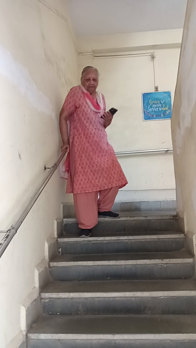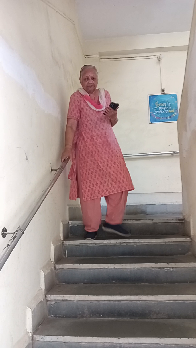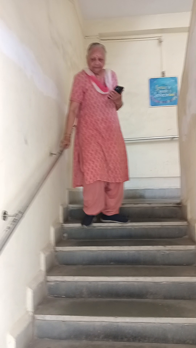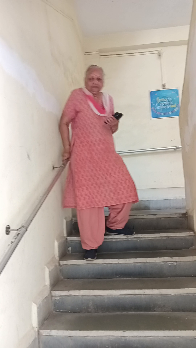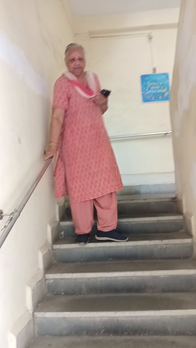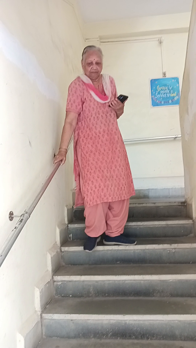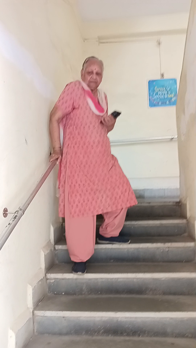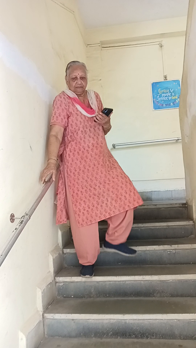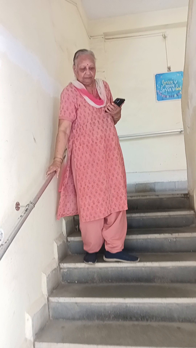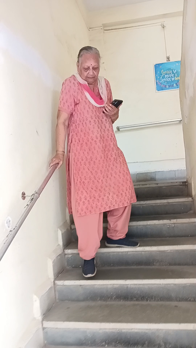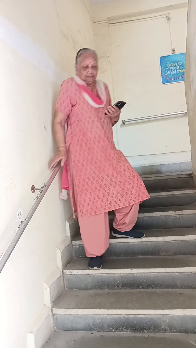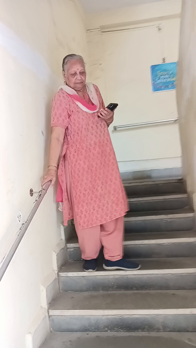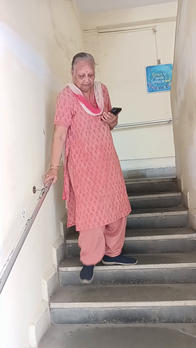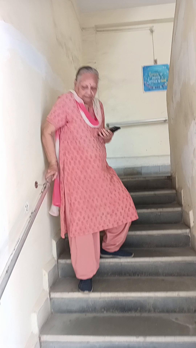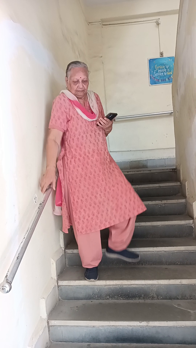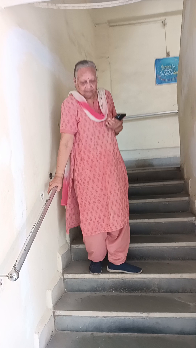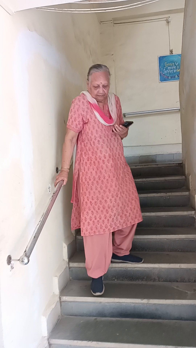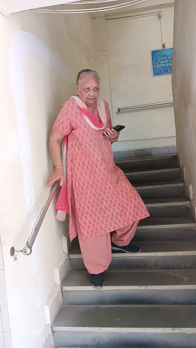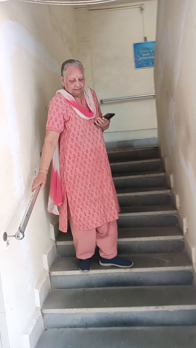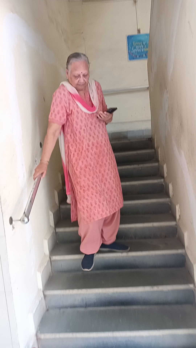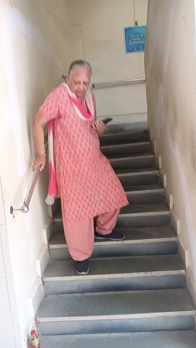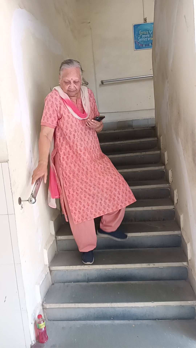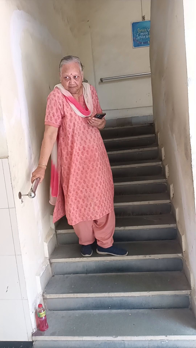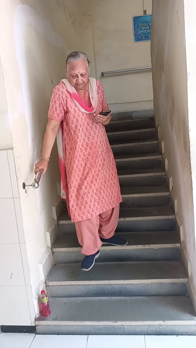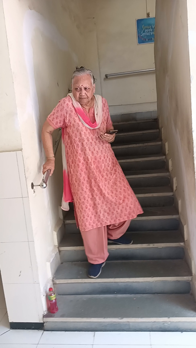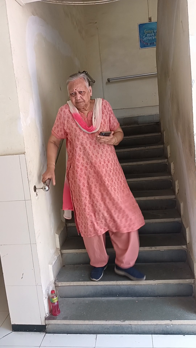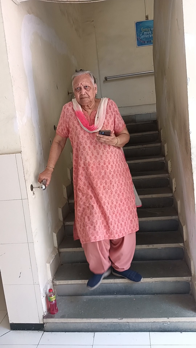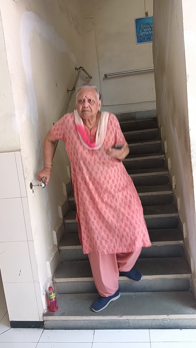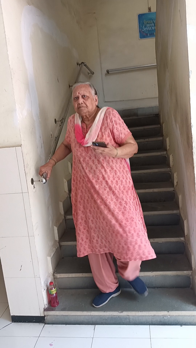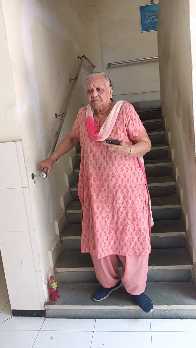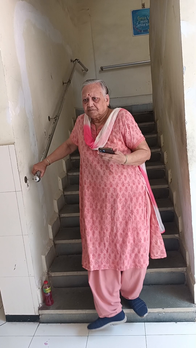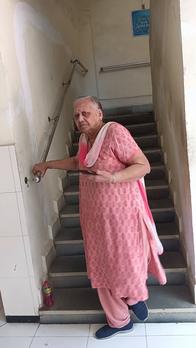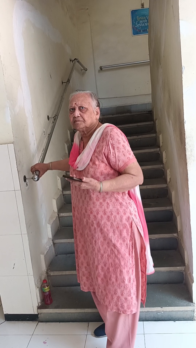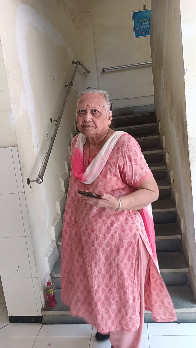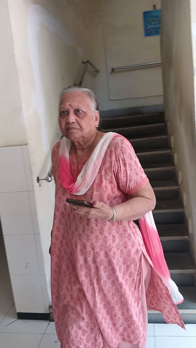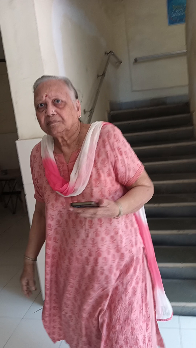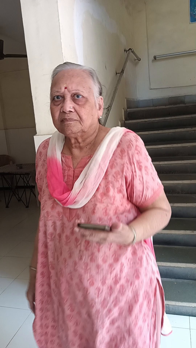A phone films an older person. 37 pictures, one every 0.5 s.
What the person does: Going down stairs.
